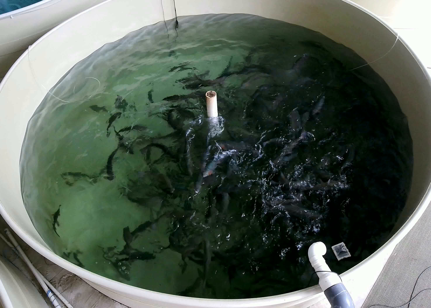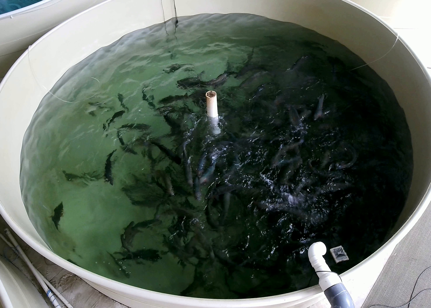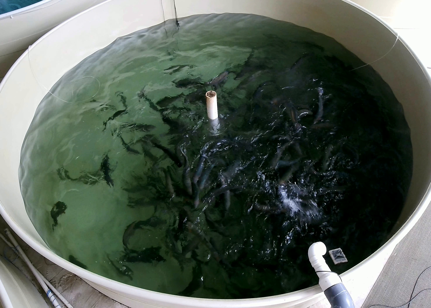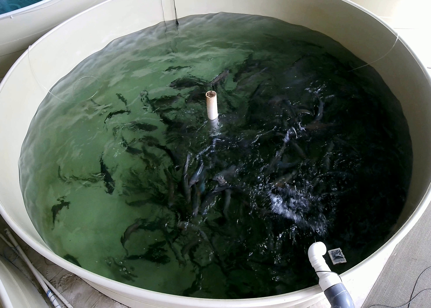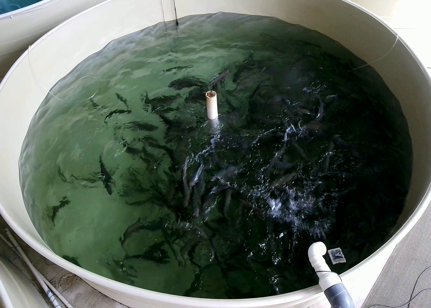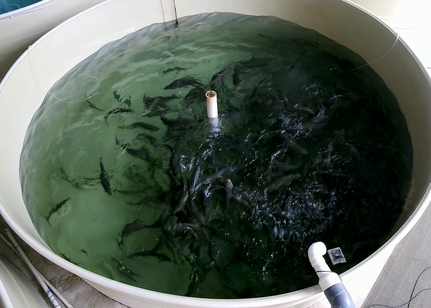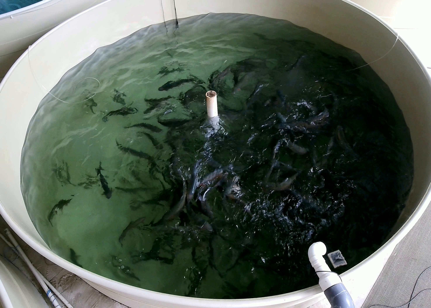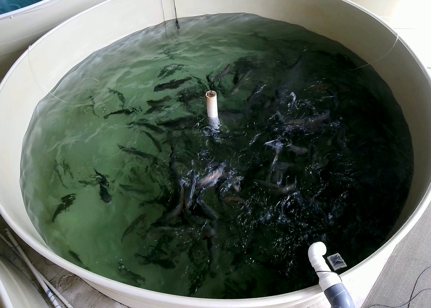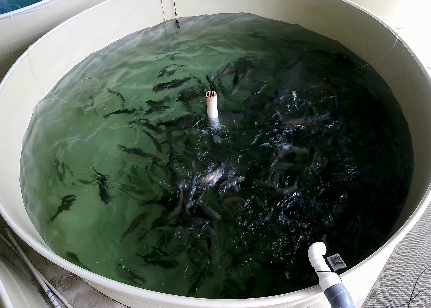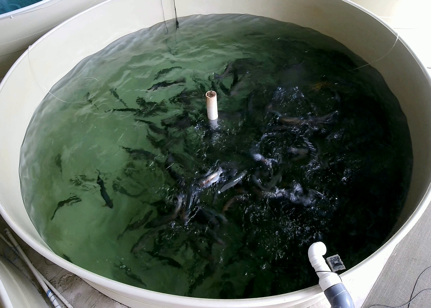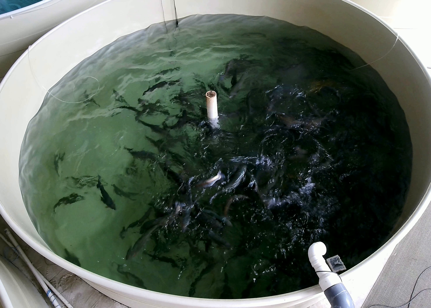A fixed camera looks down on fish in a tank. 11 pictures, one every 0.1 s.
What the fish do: Weak feeding.
